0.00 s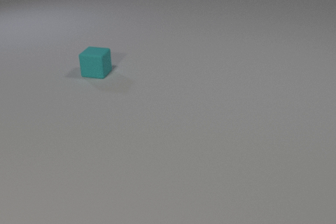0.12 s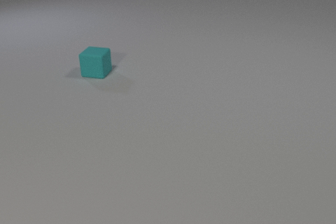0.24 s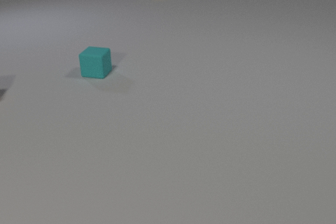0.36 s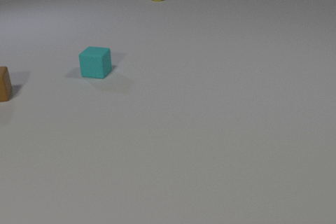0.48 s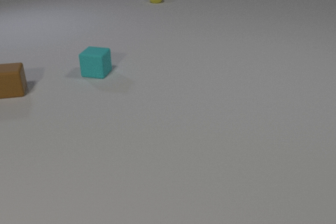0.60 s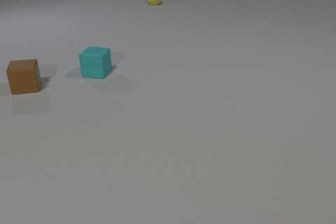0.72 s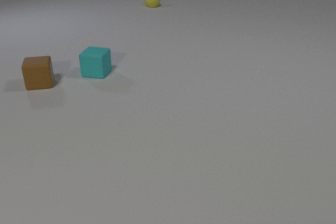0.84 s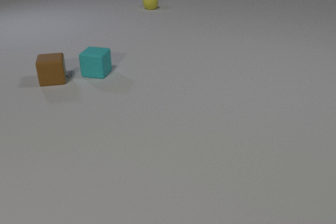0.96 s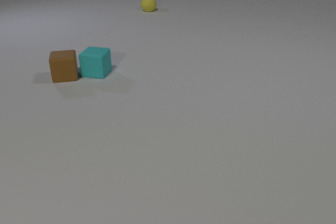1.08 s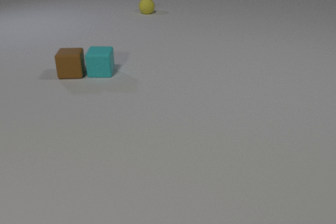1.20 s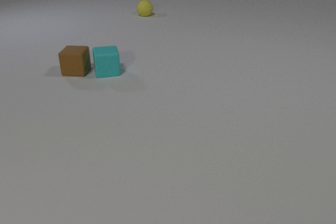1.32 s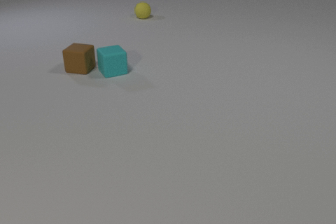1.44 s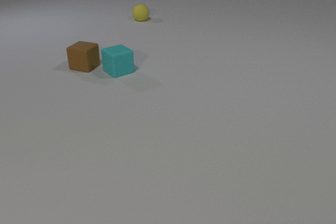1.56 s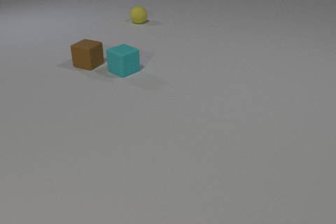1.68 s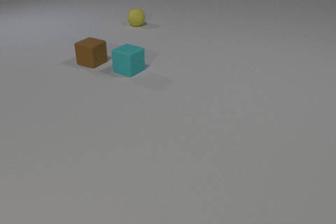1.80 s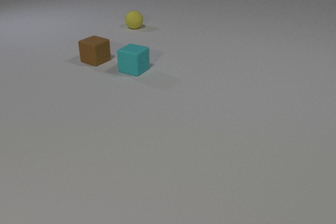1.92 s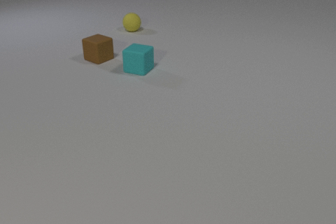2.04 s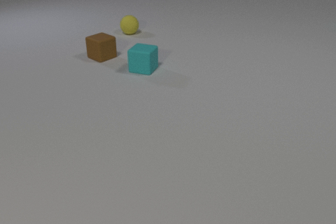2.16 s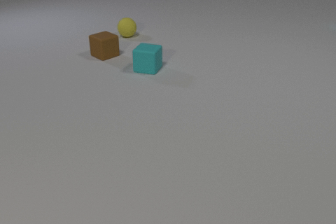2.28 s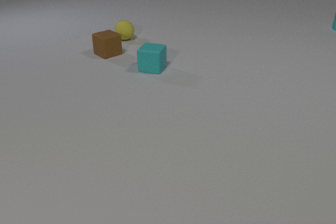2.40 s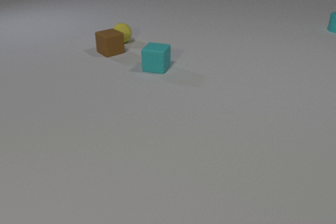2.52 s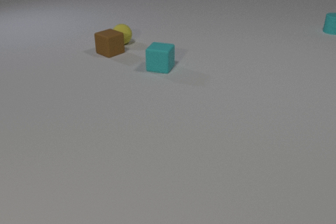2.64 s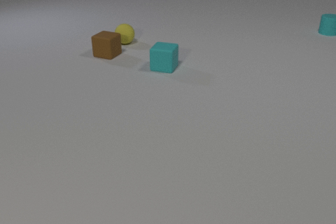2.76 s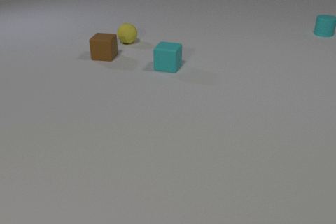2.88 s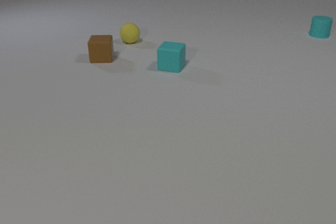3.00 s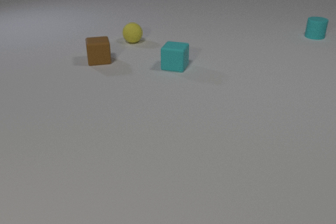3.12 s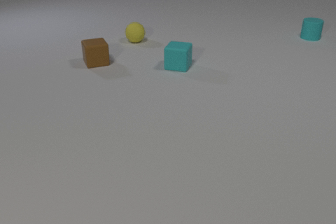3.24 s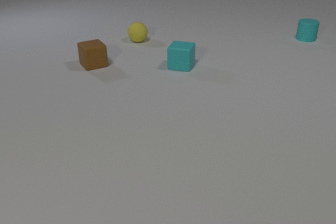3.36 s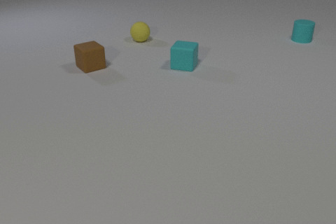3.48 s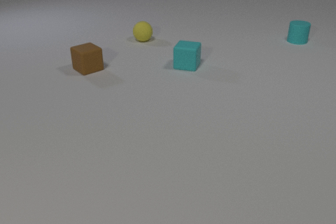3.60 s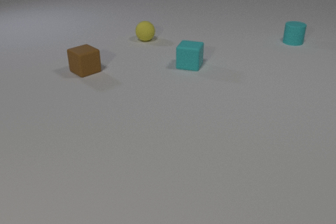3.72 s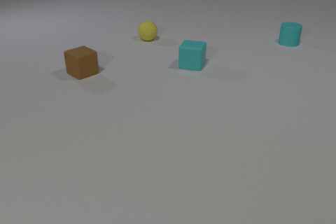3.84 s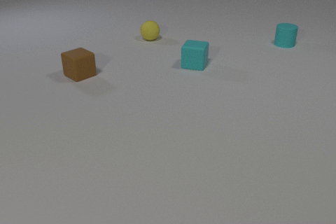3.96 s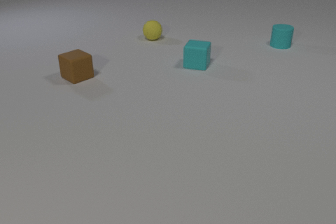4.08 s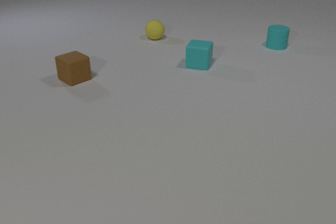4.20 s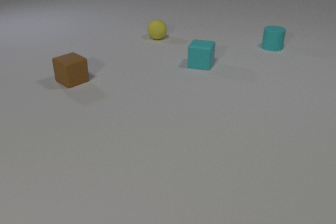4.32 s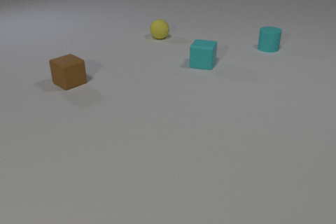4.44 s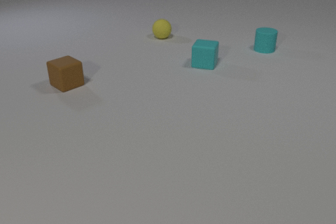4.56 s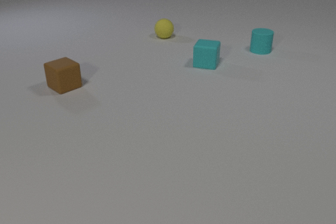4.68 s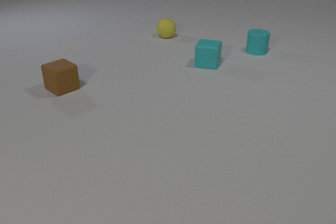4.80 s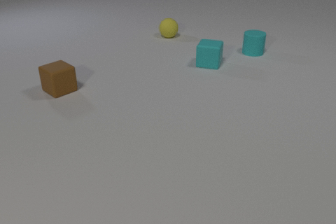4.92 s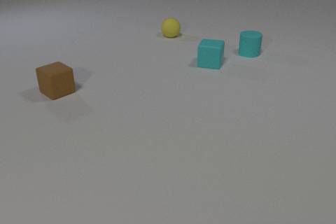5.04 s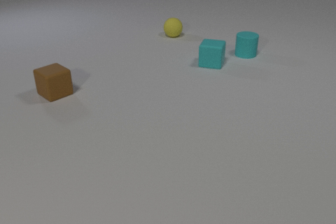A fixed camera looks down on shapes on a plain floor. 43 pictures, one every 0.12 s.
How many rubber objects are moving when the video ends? 4.
Are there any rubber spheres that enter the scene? yes.
What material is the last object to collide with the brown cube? rubber.
0.00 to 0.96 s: The brown rubber cube comes in at the left edge, slides to the right. The yellow rubber sphere comes in at the top edge, rolls toward the camera.
0.96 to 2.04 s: The brown rubber cube slides away from the camera and to the right, spins so that its near face slides to the left, clockwise seen from above. The cyan rubber cube slides to the right, spins so that its near face slides to the right, counterclockwise seen from above. The yellow rubber sphere rolls toward the camera. The brown rubber cube and the cyan rubber cube collide.
2.04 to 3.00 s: The brown rubber cube slides toward the camera, spins so that its near face slides to the right, counterclockwise seen from above. The cyan rubber cube slides to the right. The yellow rubber sphere rolls toward the camera. The cyan rubber cylinder comes in at the right edge, slides toward the camera and to the left. The brown rubber cube and the yellow rubber sphere collide.
3.00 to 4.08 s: The brown rubber cube slides toward the camera and to the left, spins so that its near face slides to the right, counterclockwise seen from above. The cyan rubber cube slides to the right. The yellow rubber sphere rolls to the right. The cyan rubber cylinder slides toward the camera and to the left.
4.08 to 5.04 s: The brown rubber cube slides toward the camera and to the left. The cyan rubber cube slides to the right. The yellow rubber sphere rolls to the right and away from the camera. The cyan rubber cylinder slides toward the camera and to the left.
